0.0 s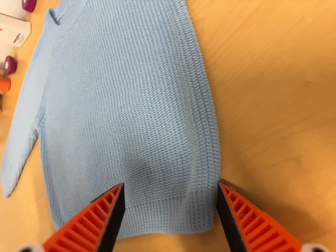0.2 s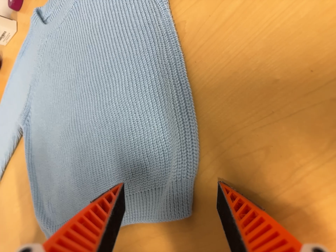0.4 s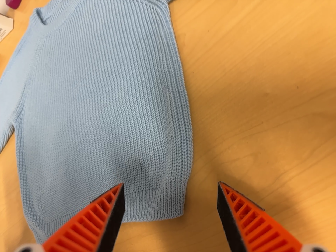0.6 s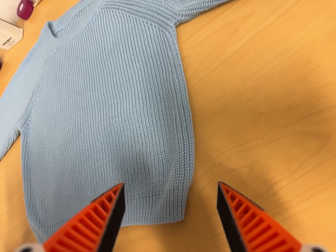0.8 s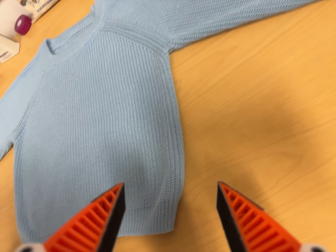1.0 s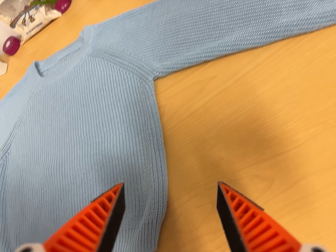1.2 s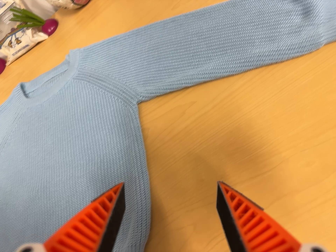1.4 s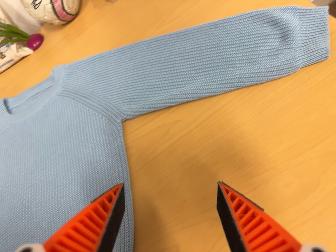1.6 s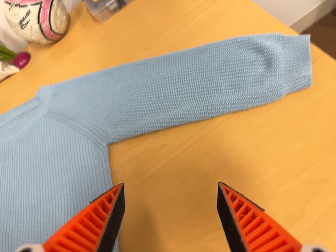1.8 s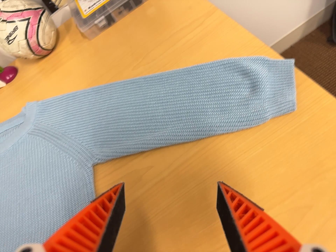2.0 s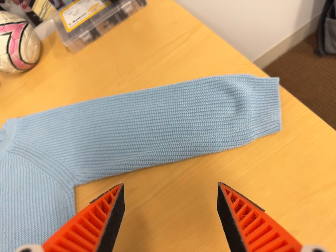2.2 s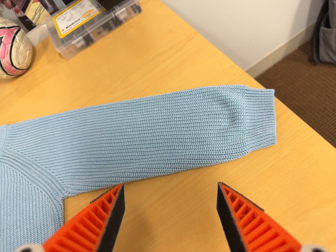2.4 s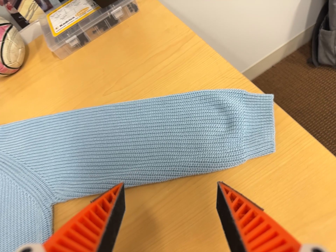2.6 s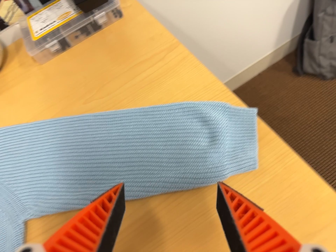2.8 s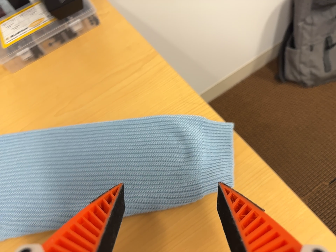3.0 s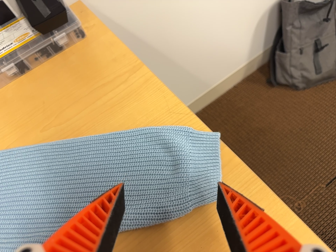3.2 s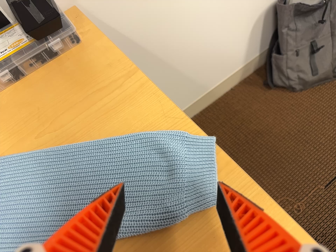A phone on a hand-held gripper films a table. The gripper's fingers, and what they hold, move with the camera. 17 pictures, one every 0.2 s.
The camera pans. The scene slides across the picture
to the left.
The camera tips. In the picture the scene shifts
downward.
0.0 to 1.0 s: The camera pans to its right by about 15 degrees. It travels backward, about 10 cm, so what stands in front gets smaller. Its aim tips toward the top of its view by about 10 degrees, and the scene shifts downward.
1.0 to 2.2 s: The camera pans to its right by about 10 degrees. It travels toward the top of its view and to its right, about 10 cm, so close, fixed things drift downward. Its aim tips toward the top of its view by about 15 degrees, and the scene shifts downward.
2.2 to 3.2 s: The camera travels forward, to its right and toward the top of its view, about 8 cm, so what stands in front looms larger.
The film runs backward here.
